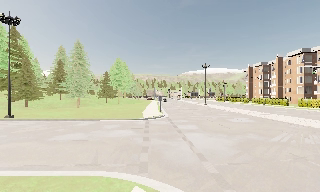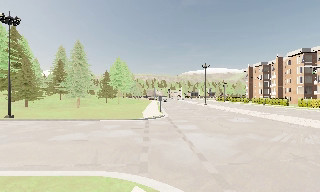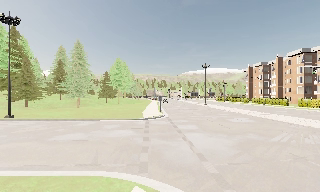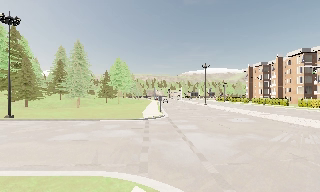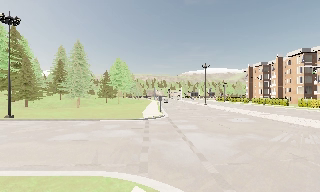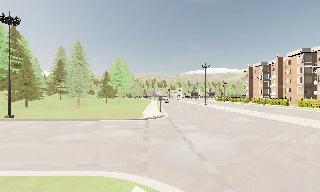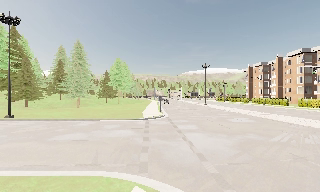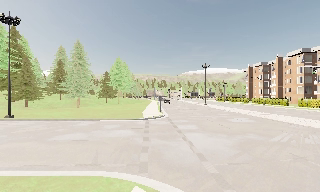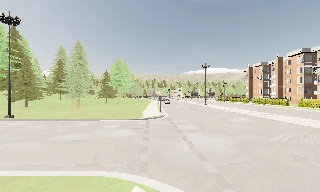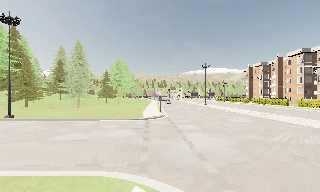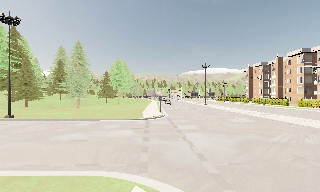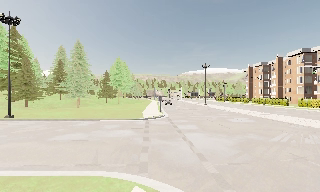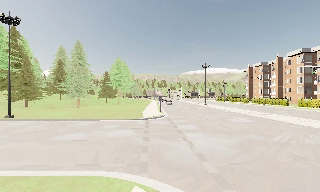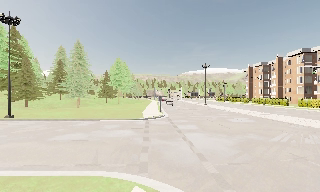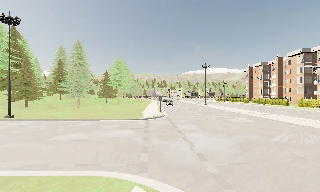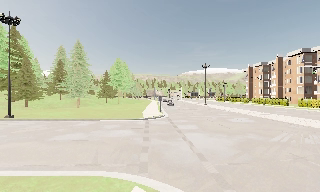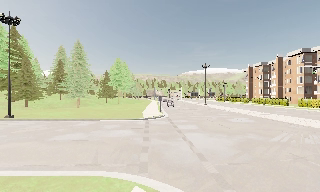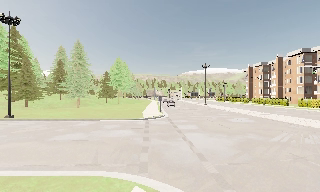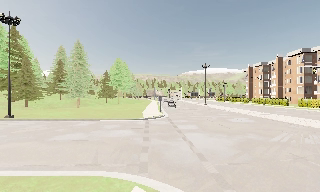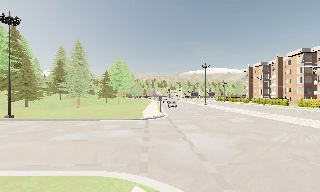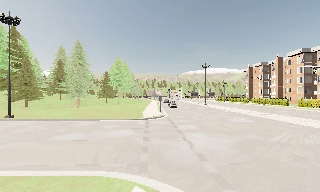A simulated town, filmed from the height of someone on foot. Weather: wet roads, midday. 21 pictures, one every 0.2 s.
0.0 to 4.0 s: The camera keeps its place and its aim.
The film runs forward here.
